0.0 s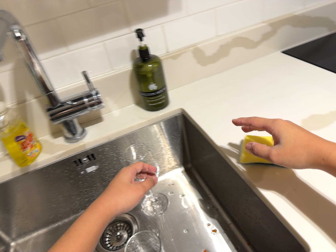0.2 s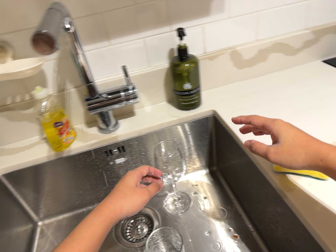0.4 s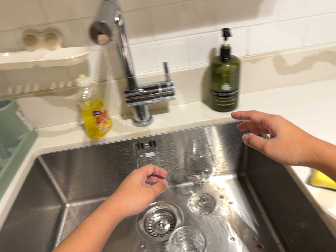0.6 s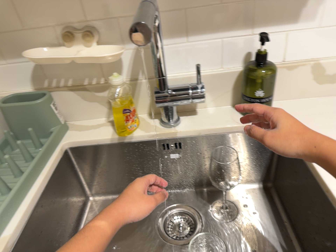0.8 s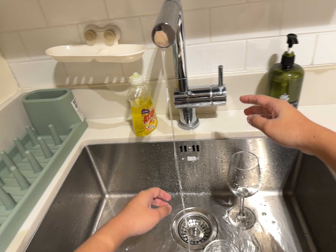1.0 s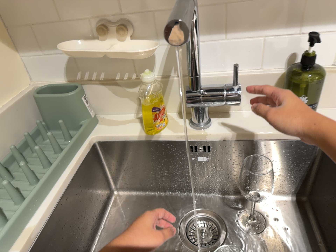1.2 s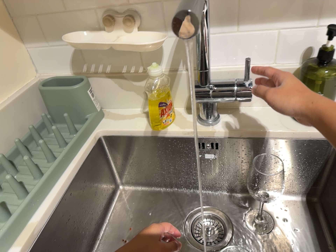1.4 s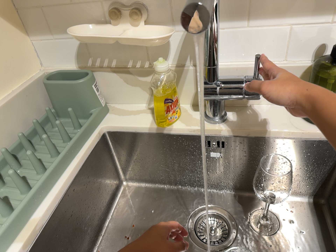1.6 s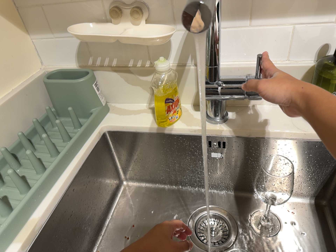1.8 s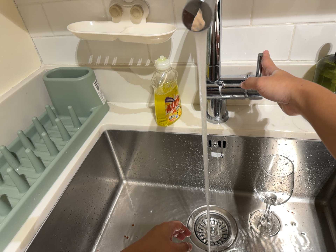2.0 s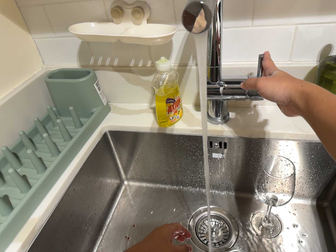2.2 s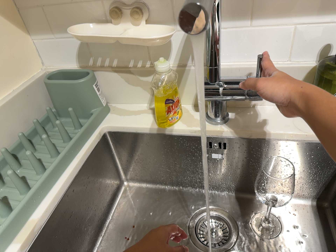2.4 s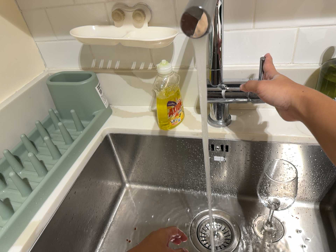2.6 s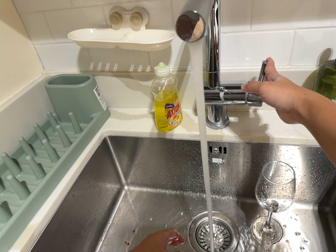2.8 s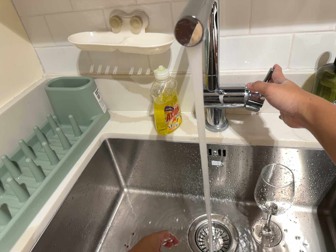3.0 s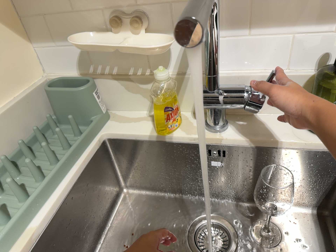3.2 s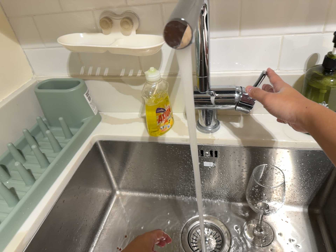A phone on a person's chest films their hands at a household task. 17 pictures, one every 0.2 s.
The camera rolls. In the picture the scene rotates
clockwise.
0.0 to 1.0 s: The camera swings to its left by about 25 degrees, and the scene slides to the right. It travels to its left, about 7 cm, so close, fixed things drift to the right. It rolls about its line of sight by about 20 degrees, and the scene rotates clockwise.
1.0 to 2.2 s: The camera shifts only a little, or ends up much as it began.
2.2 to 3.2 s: The camera keeps its place and its aim.
The film runs backward here.
